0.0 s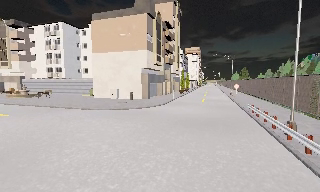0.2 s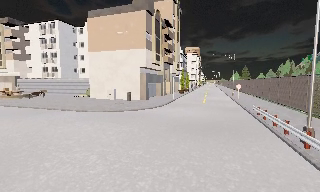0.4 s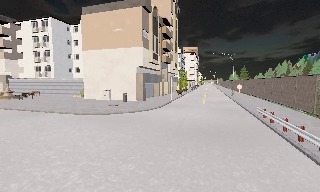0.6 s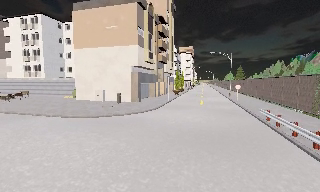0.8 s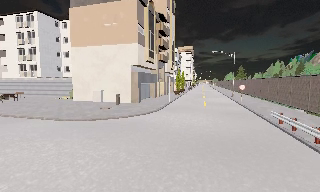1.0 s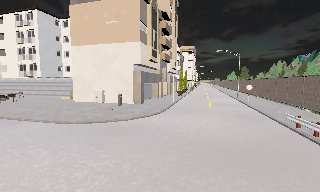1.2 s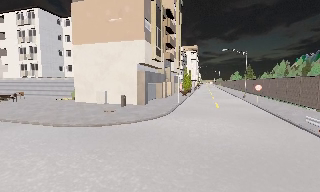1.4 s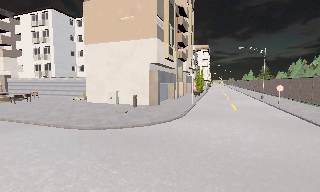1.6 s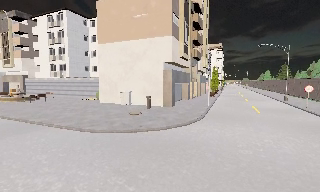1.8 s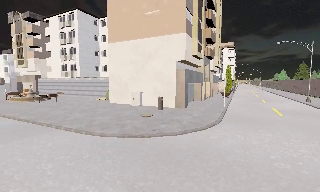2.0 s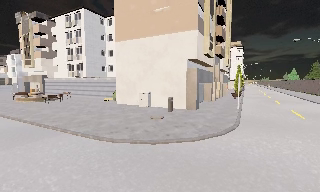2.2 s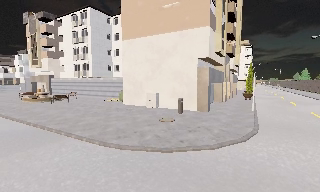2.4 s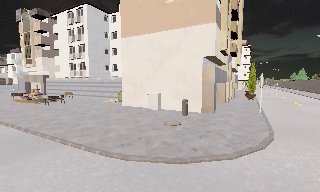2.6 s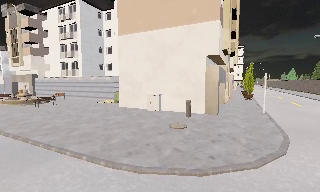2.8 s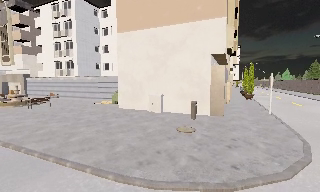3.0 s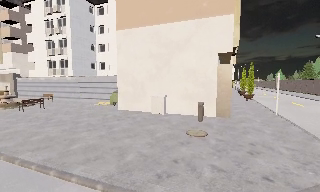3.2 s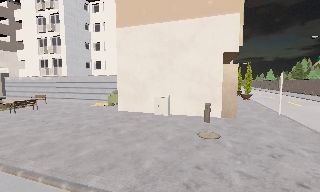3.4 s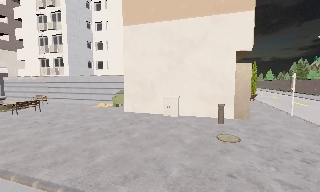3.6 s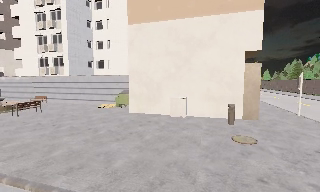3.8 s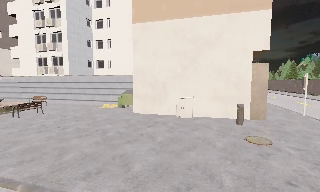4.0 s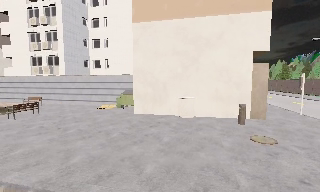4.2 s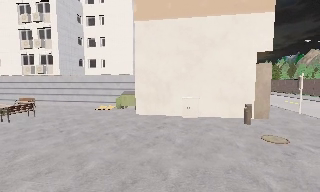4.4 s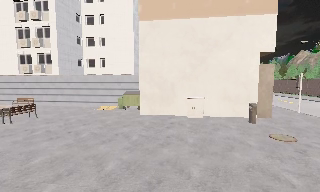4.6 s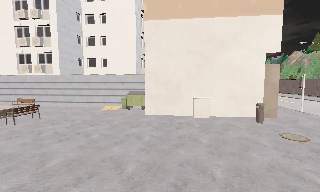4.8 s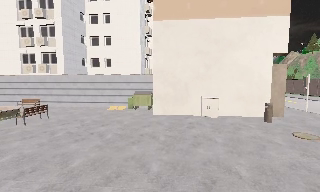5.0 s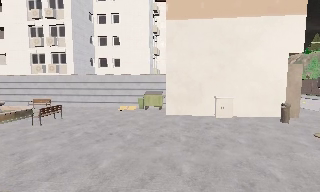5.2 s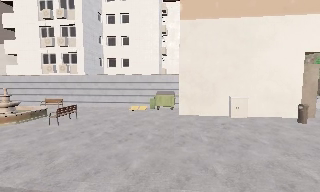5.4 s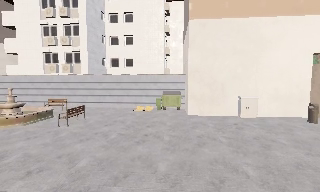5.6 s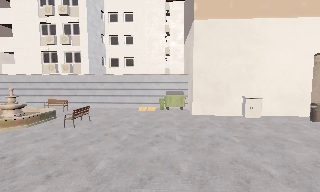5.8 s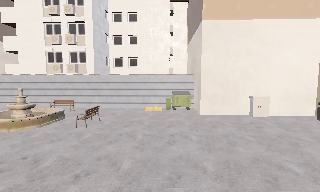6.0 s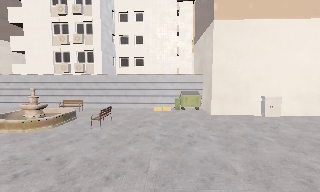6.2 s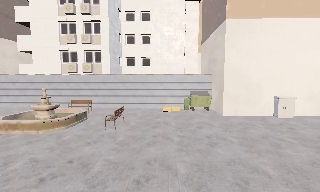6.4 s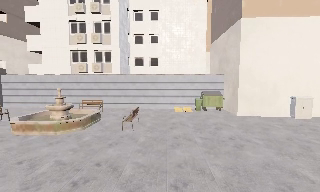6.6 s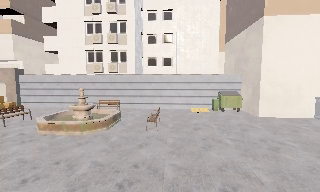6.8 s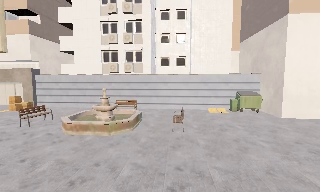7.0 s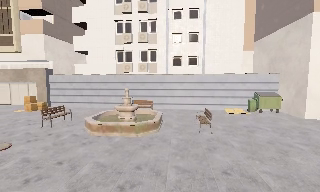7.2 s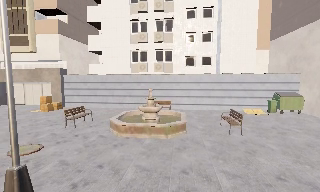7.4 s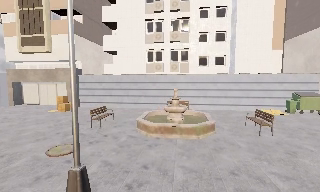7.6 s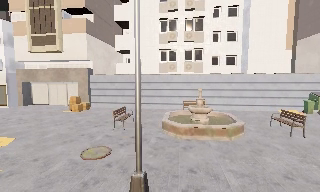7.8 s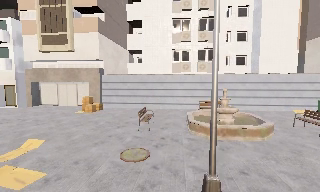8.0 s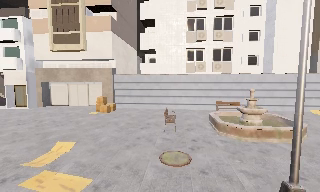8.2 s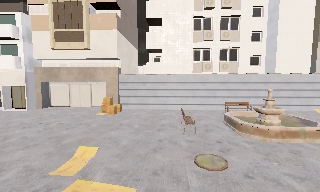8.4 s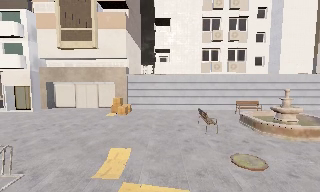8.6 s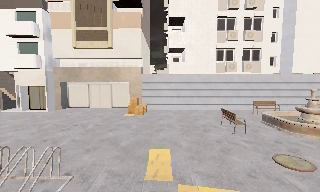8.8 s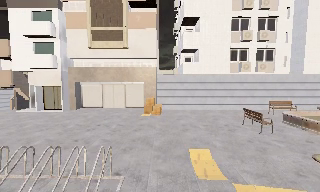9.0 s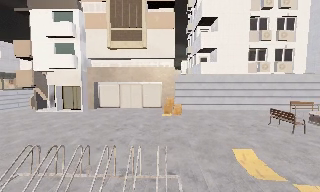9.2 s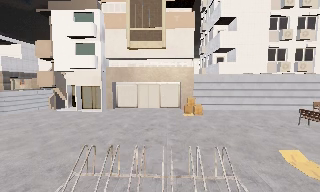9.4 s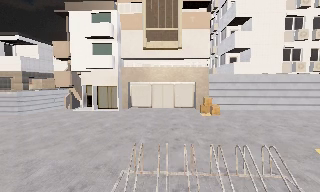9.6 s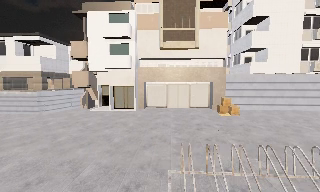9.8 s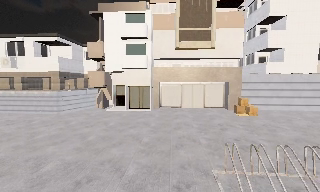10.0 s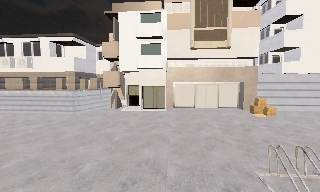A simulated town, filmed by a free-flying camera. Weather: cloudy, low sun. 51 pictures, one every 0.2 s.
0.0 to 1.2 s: The camera travels forward, about 5 m, so what stands in front looms larger.
1.2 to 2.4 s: The scene slides to the right, as the camera pans about 15 degrees to its left. It travels forward and to its left, about 5 m, so what stands in front looms larger.
2.4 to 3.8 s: The camera pans to its right, which is clockwise from overhead, by about 15 degrees. It travels to its left and forward, about 6 m.
3.8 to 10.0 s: The camera pans to its right, which is clockwise from overhead, by about 10 degrees. It travels to its left, about 35 m, so close, fixed things drift to the right. It gains speed.
The film runs forward here.
